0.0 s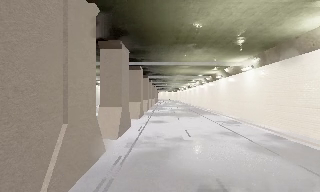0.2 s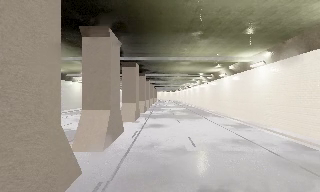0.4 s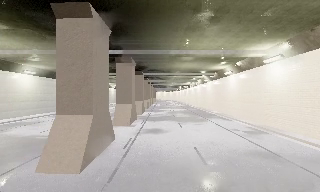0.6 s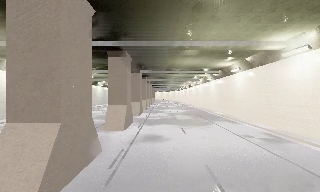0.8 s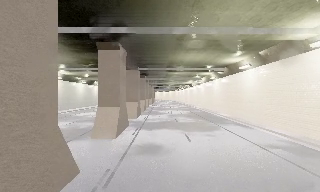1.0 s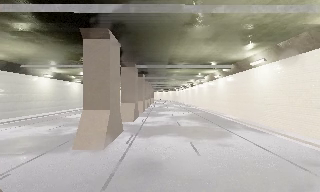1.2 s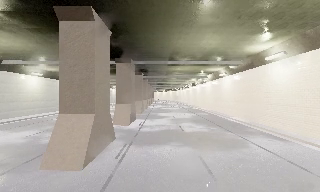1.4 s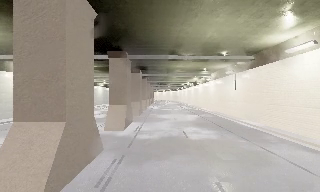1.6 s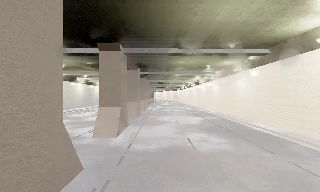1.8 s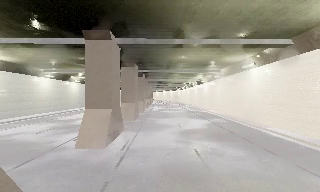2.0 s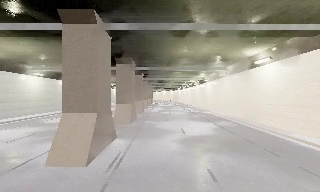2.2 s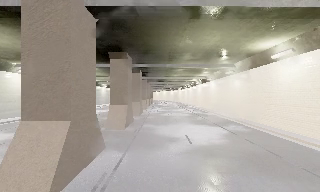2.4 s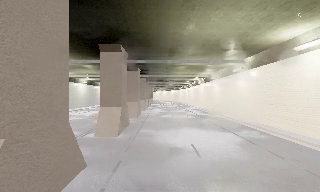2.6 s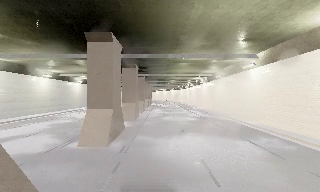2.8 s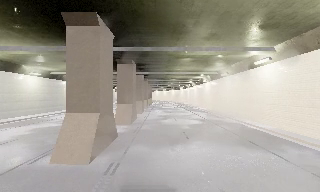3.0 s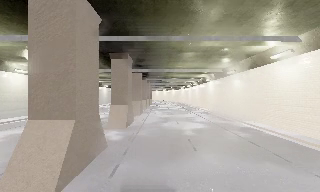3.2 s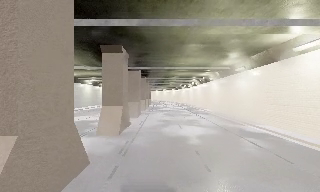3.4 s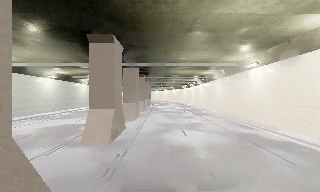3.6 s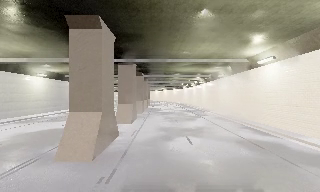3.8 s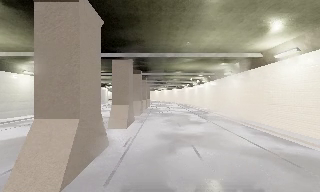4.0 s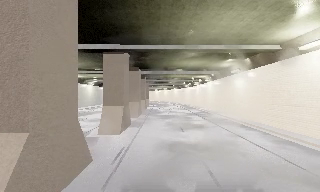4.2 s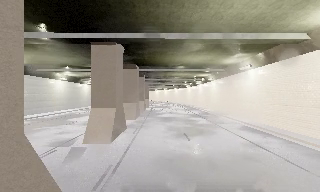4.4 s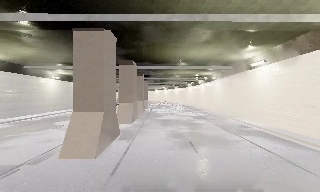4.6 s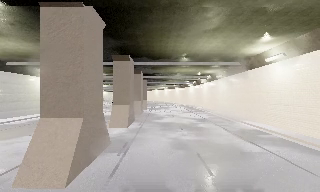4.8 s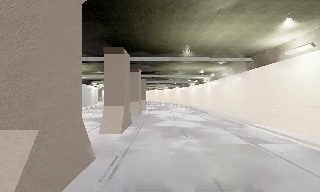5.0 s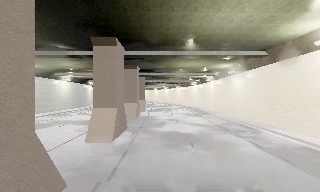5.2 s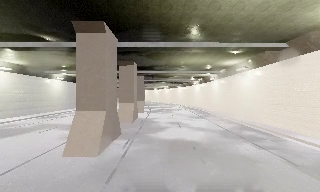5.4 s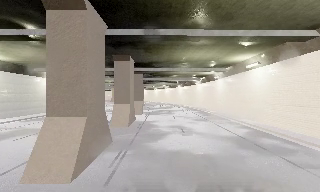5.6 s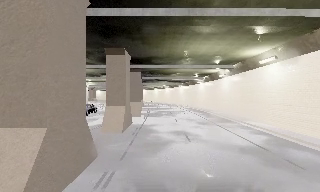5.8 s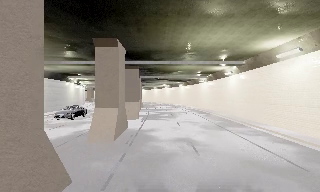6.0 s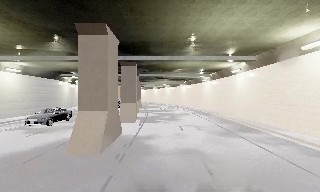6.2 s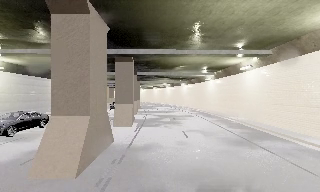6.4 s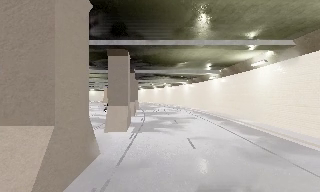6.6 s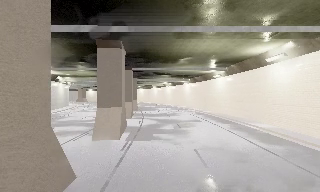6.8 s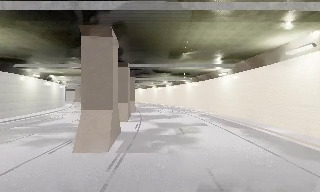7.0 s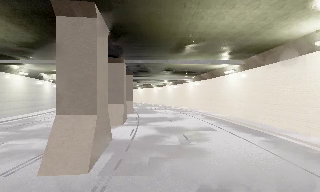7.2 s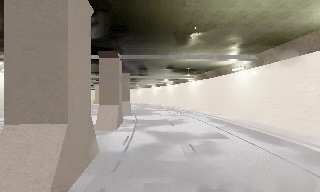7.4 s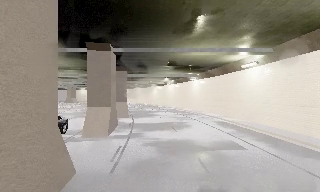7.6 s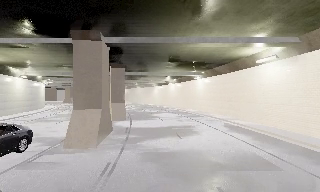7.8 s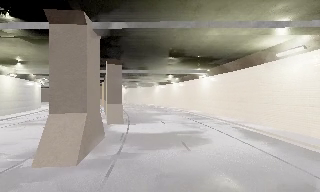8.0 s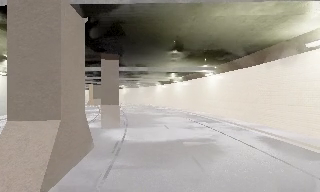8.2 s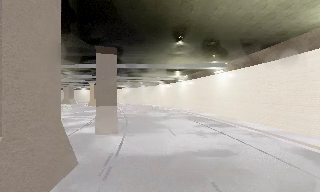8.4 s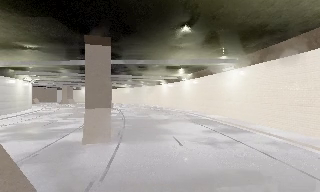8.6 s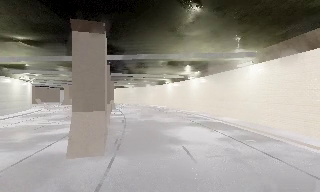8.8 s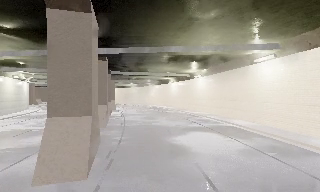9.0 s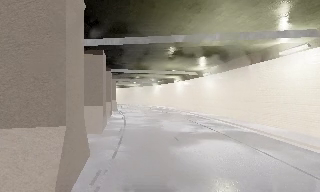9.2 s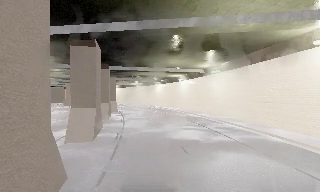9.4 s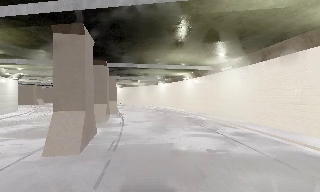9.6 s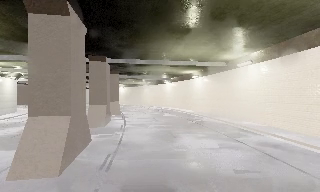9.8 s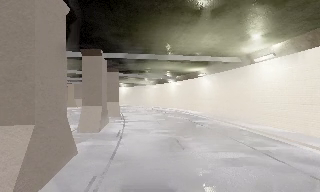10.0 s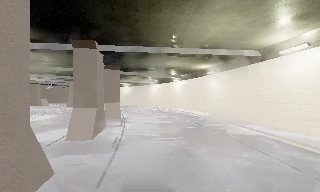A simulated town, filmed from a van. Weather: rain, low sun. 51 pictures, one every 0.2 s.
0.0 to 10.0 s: The scene slides to the right, as the camera pans about 15 degrees to its left. It travels forward, about 105 m, so what stands in front looms larger.
The film runs forward here.
